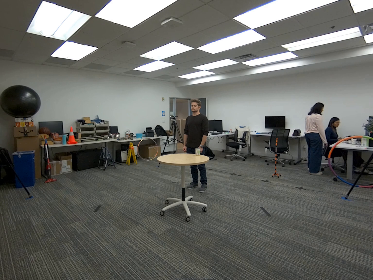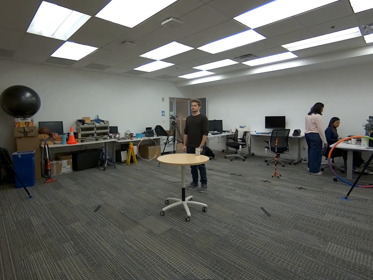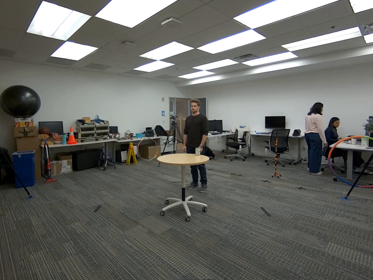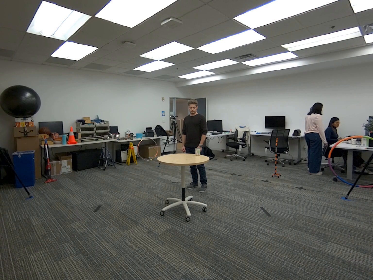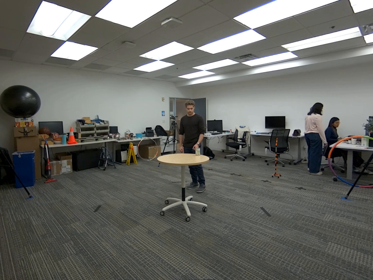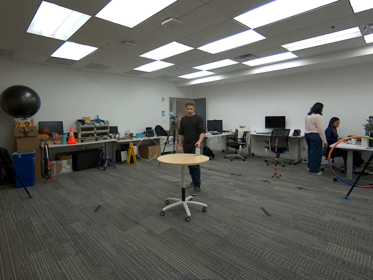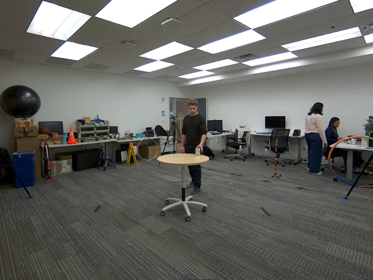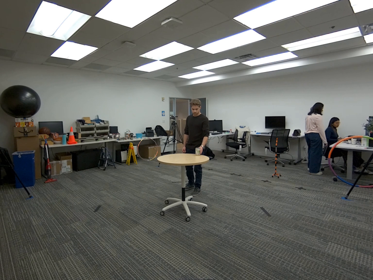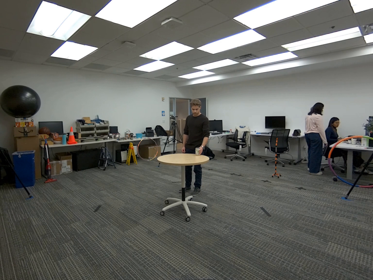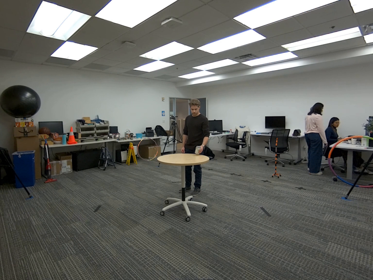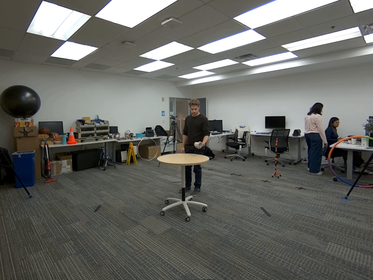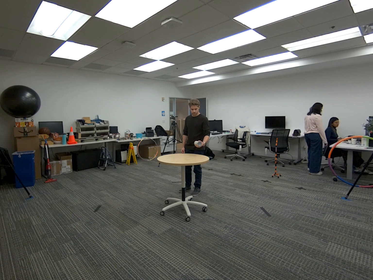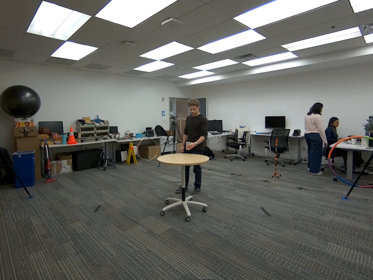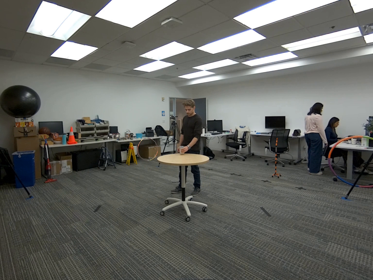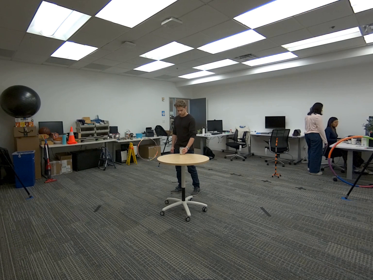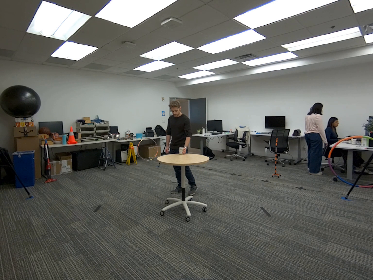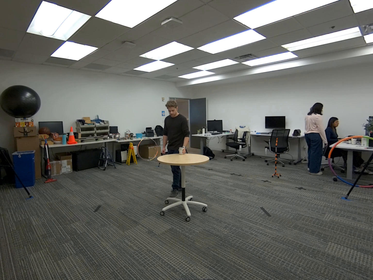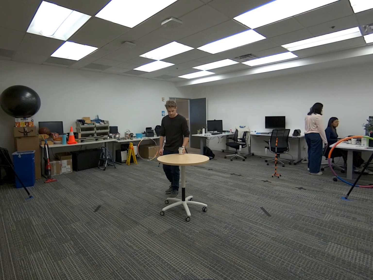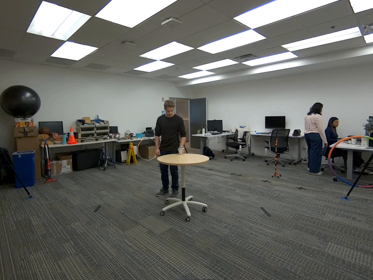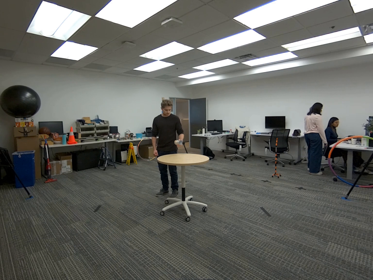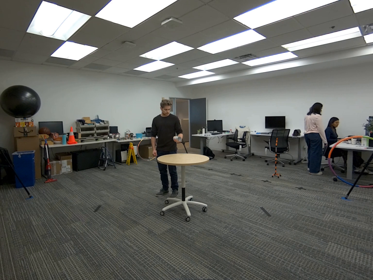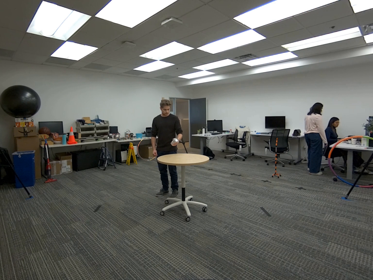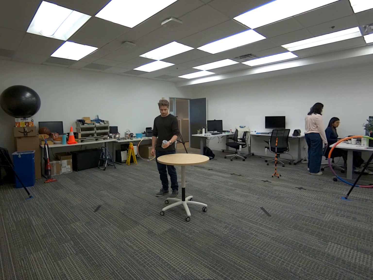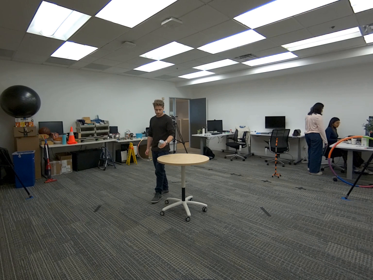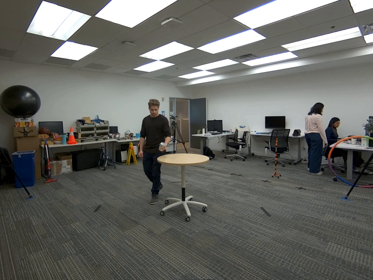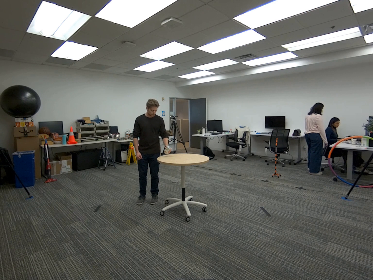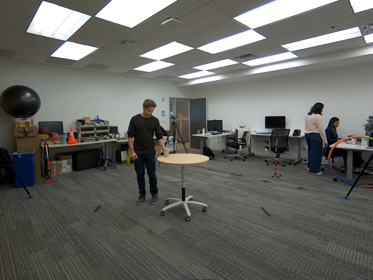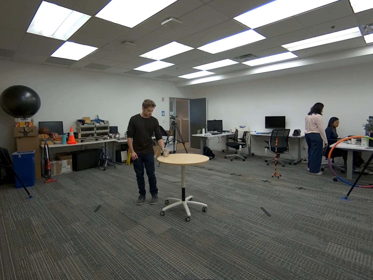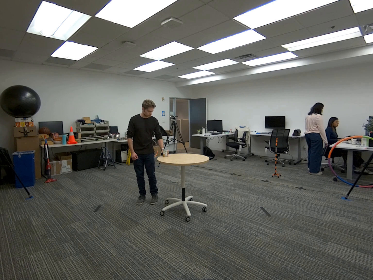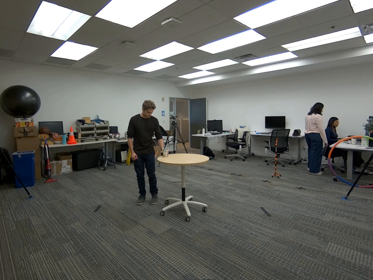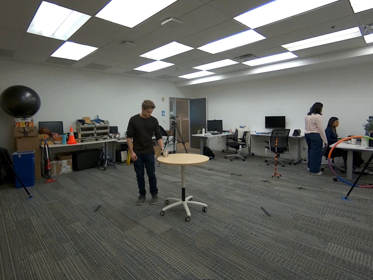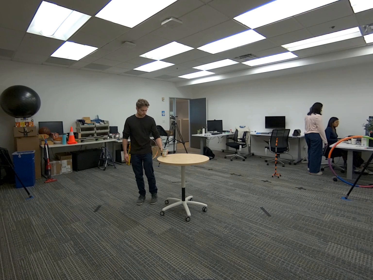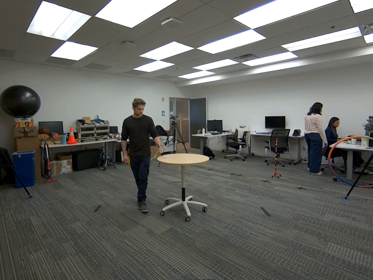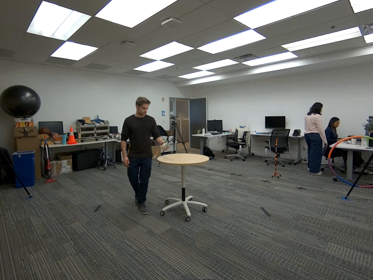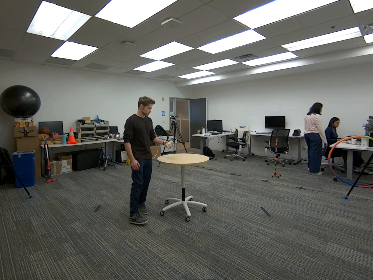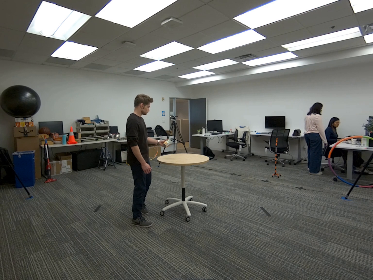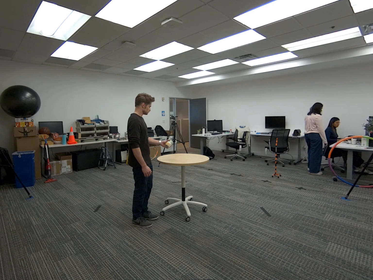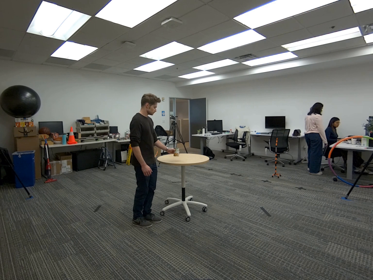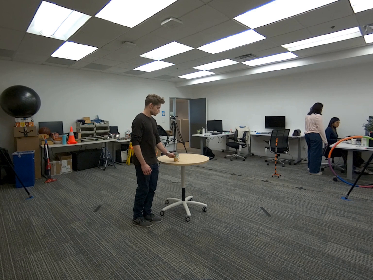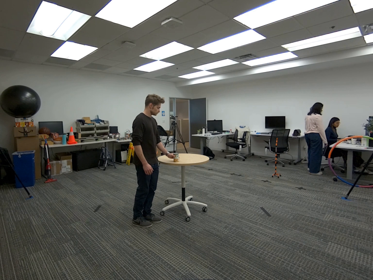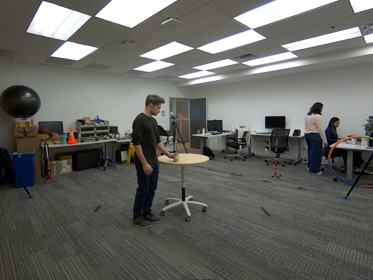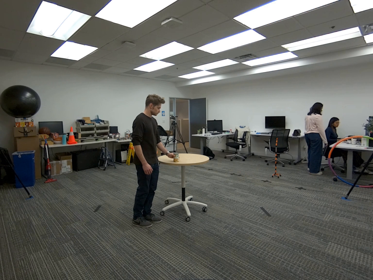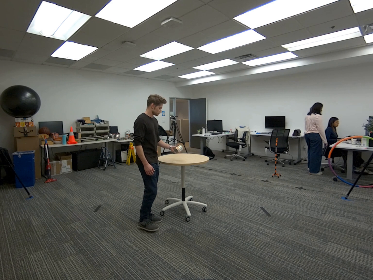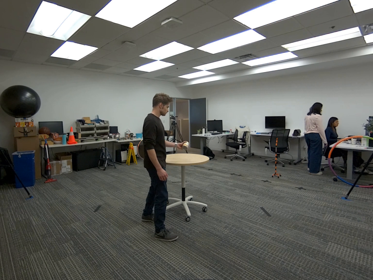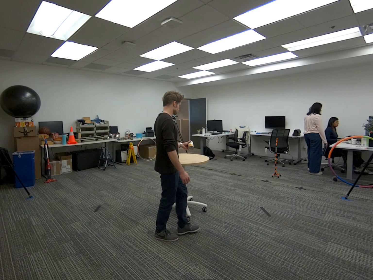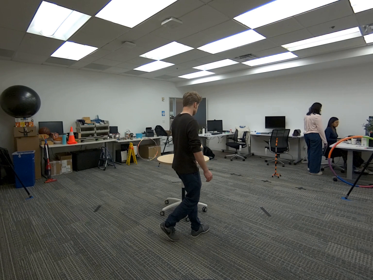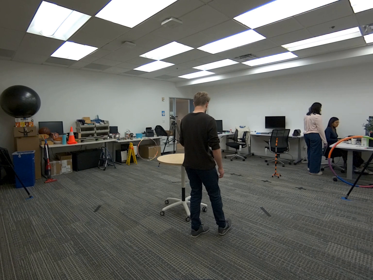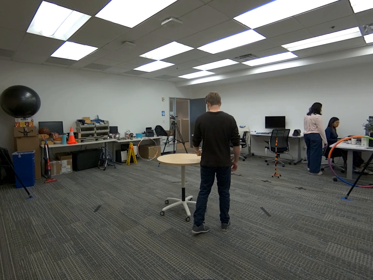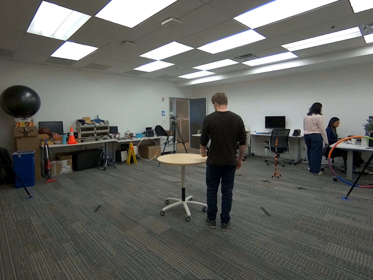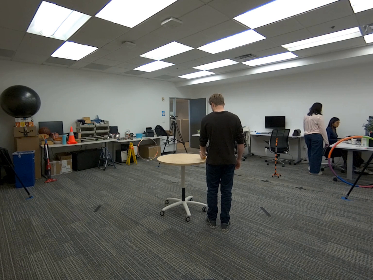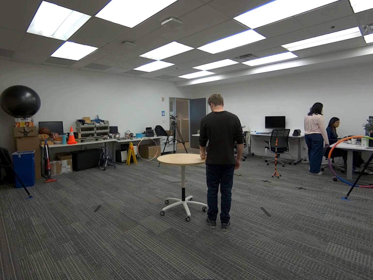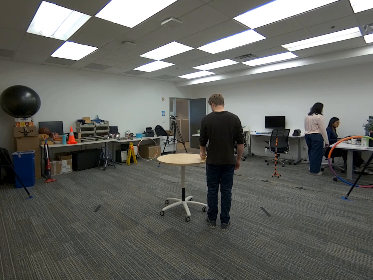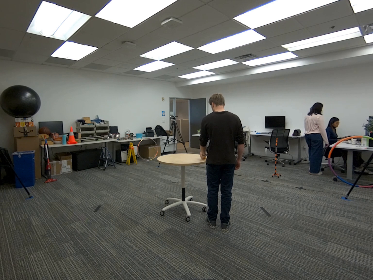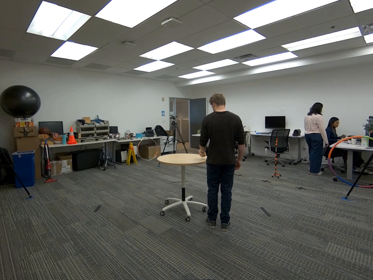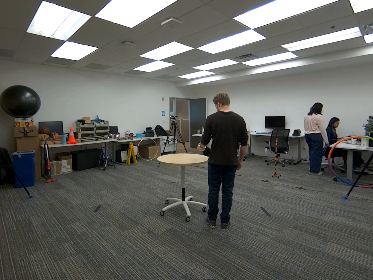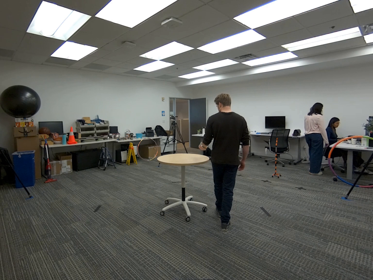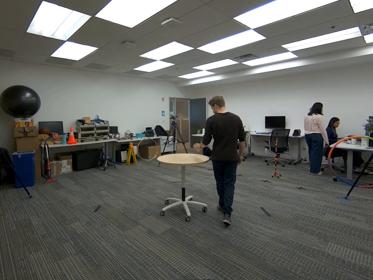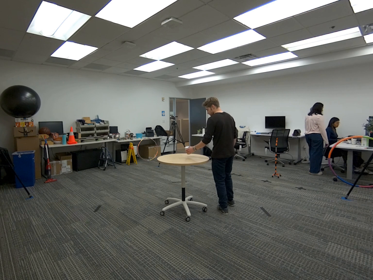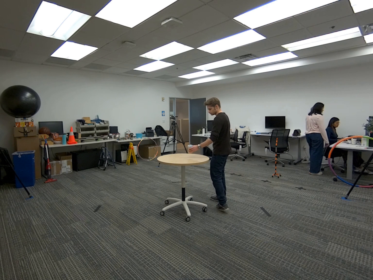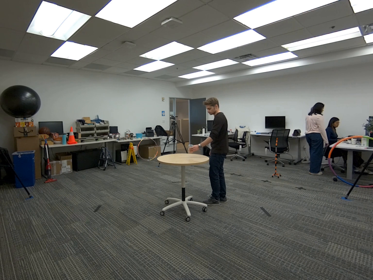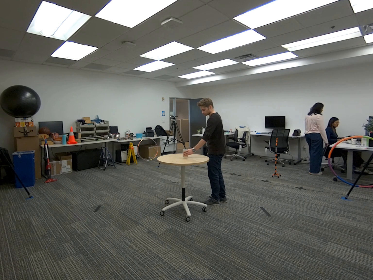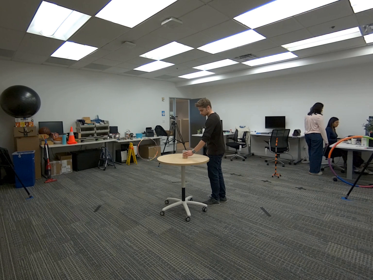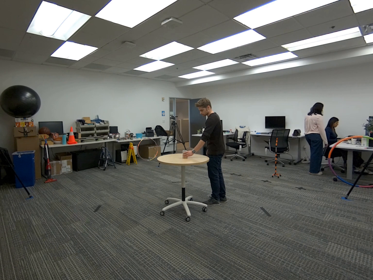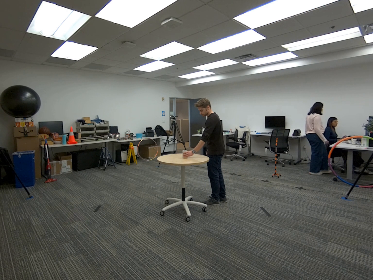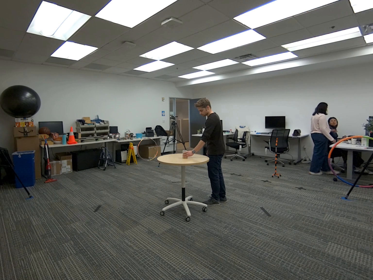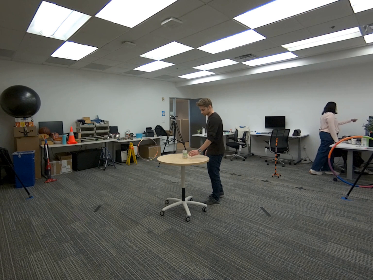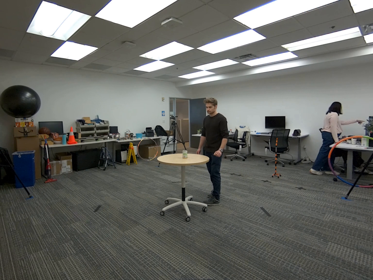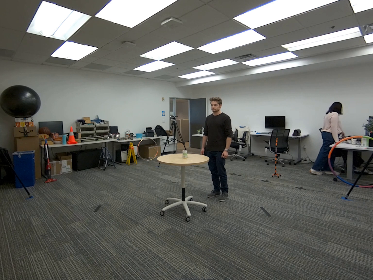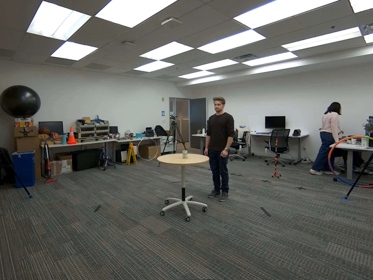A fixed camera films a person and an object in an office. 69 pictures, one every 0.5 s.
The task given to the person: Walk over to the corn can on the round table and pick and place the can in various spaces on the round table using only your left hand. Don't let go of the can until the sequence has ended.
